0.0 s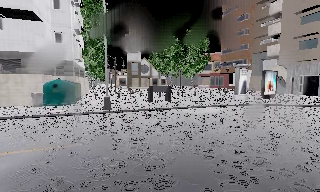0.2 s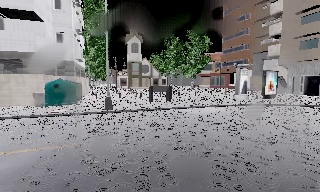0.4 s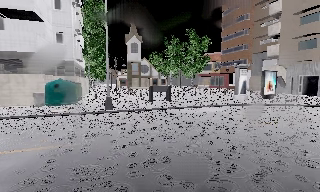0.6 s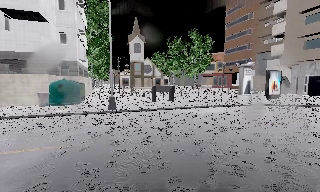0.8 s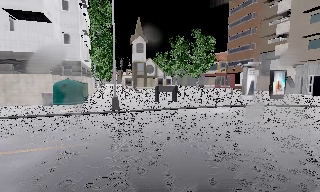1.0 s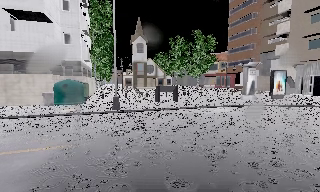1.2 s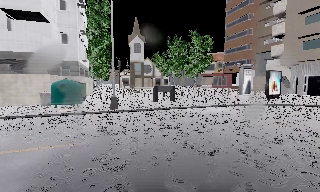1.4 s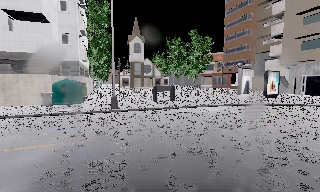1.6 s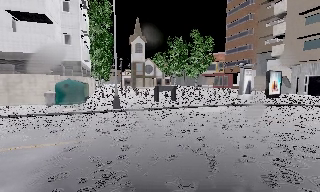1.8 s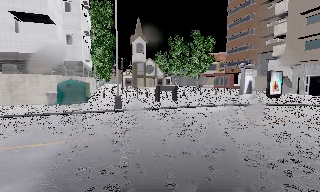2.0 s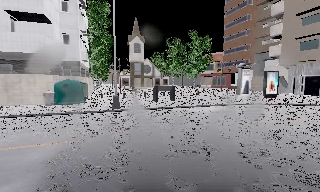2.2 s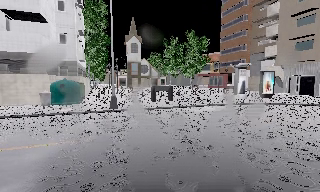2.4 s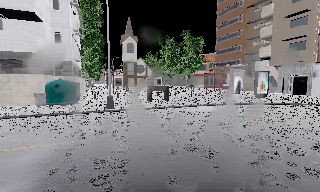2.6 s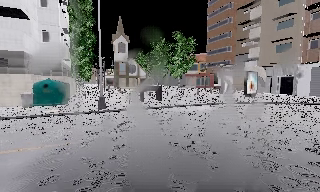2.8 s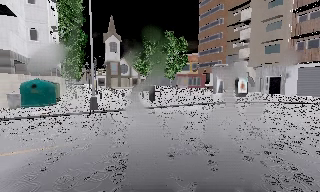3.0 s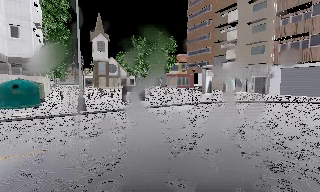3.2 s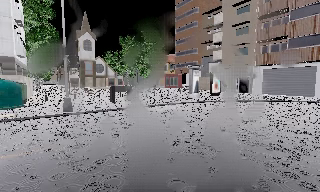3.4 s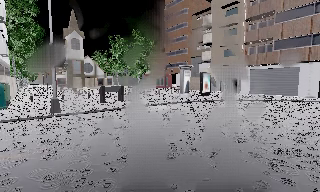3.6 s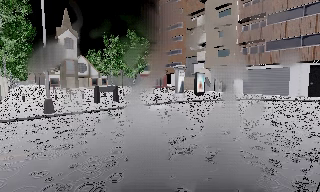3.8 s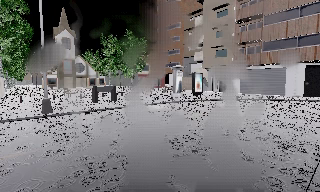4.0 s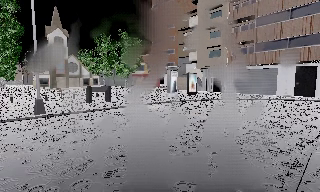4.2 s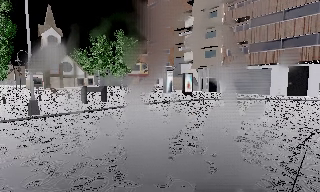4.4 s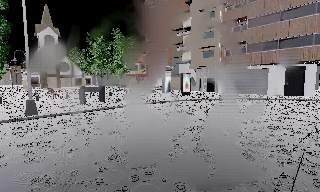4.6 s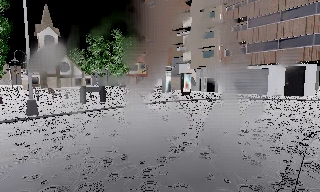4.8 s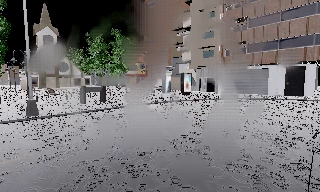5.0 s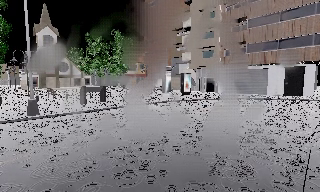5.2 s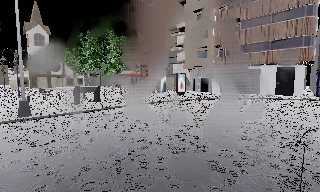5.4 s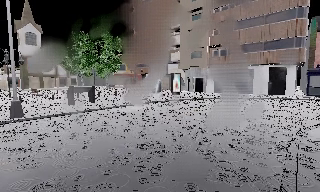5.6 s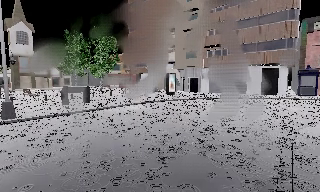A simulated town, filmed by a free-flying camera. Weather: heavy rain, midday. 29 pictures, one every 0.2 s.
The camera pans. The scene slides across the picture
to the left.
The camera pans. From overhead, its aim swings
clockwise.
0.0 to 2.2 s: The camera shifts only a little, or ends up much as it began.
2.2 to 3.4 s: The camera pans to its right, which is clockwise from overhead, by about 20 degrees.
3.4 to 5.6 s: The camera pans to its right, which is clockwise from overhead, by about 15 degrees. It travels to its left, about 0.5 m.
The film runs backward here.
